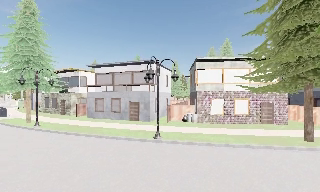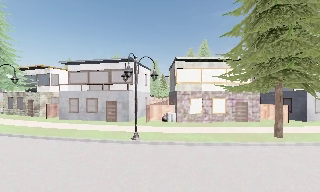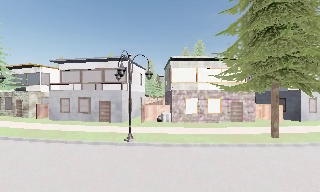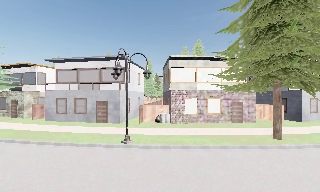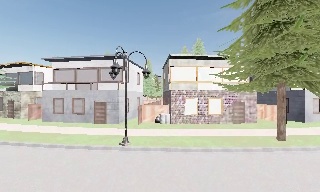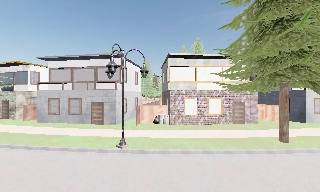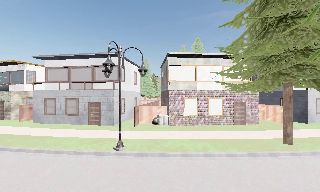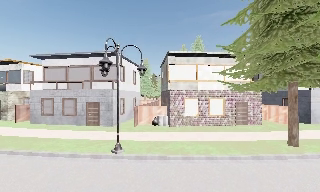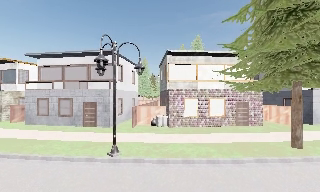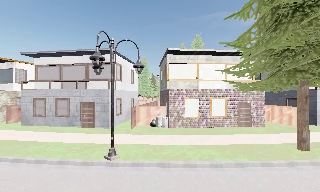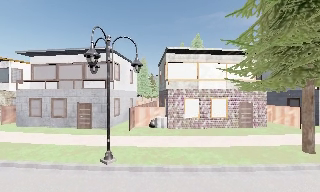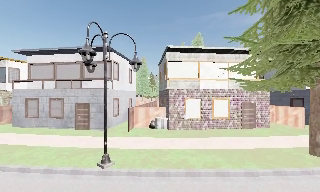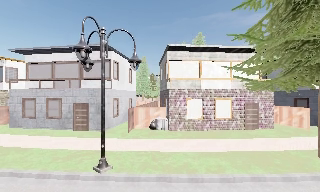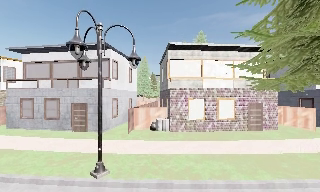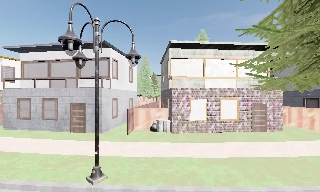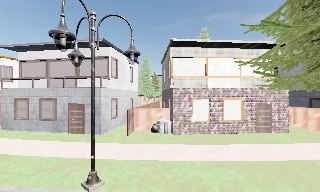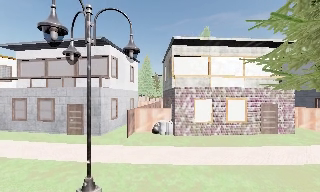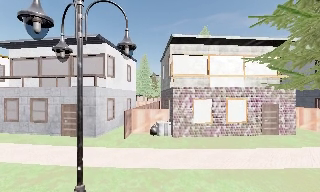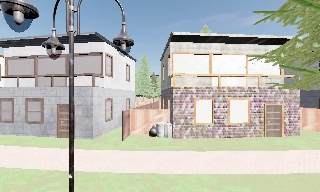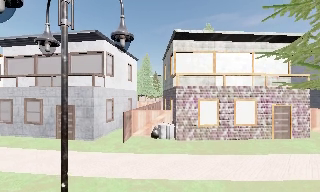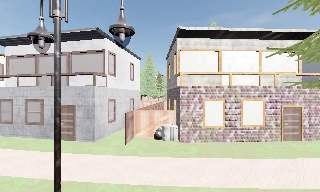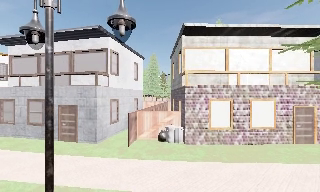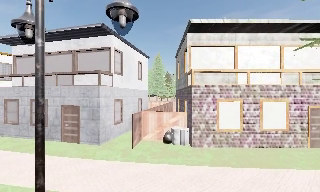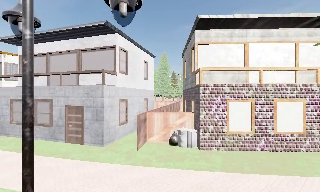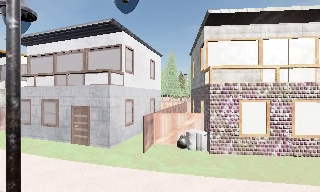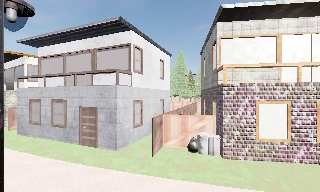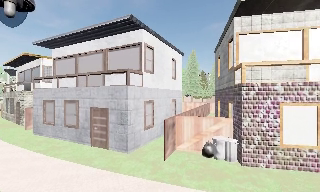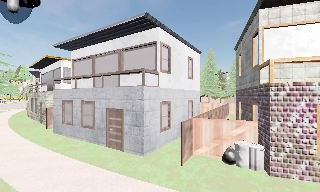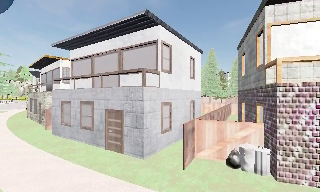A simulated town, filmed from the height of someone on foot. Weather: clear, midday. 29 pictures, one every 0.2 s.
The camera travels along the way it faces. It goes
forward.
0.0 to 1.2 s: The scene slides to the left, as the camera pans about 10 degrees to its right. It travels forward, about 2 m, so what stands in front looms larger.
1.2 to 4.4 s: The camera travels forward, about 5 m, so what stands in front looms larger.
4.4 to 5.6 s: The camera pans to its left, which is counterclockwise from overhead, by about 20 degrees. It travels forward, about 2 m, so what stands in front looms larger.
The film runs forward here.
